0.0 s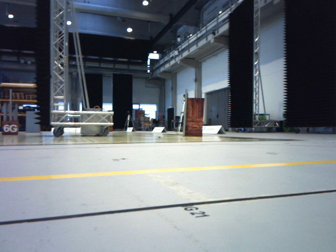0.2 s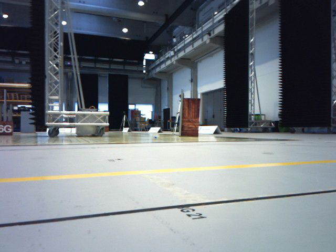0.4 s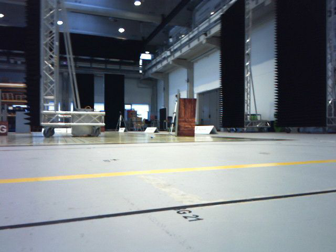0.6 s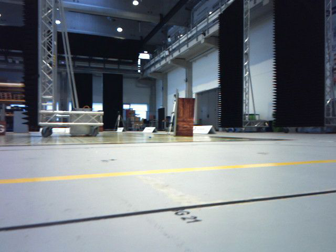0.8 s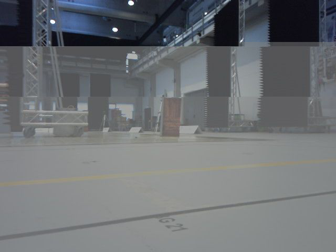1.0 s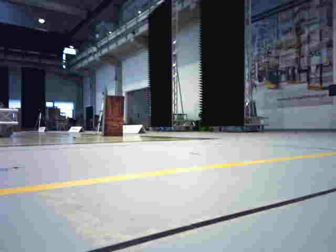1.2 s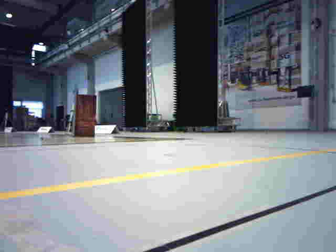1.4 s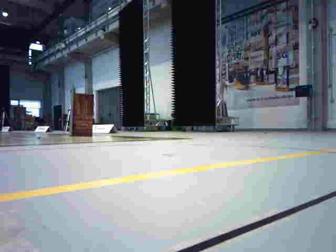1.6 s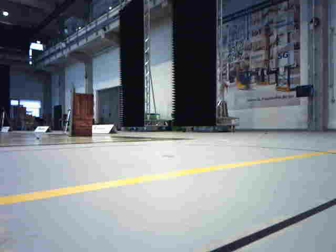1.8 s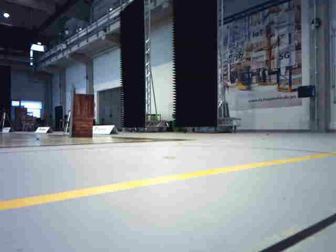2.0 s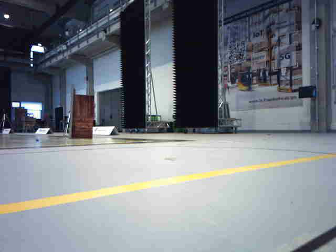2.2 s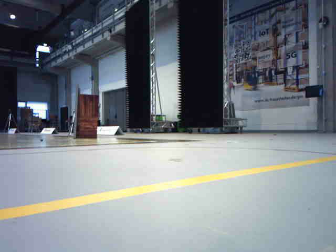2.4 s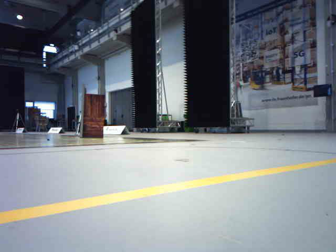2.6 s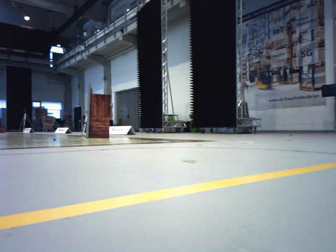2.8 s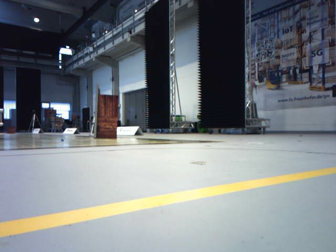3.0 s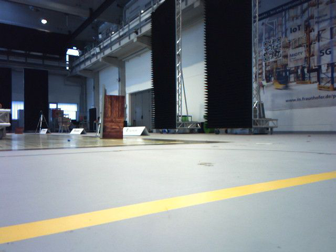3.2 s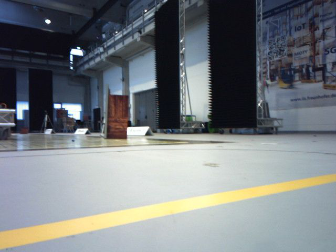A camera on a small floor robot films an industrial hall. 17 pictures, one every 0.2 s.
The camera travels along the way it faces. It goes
forward.
0.0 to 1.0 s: The camera pans to its right, which is clockwise from overhead, by about 15 degrees. It travels forward, about 0.2 m, so what stands in front looms larger.
1.0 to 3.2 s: The camera travels forward, about 0.4 m, so what stands in front looms larger.
The film runs forward here.
